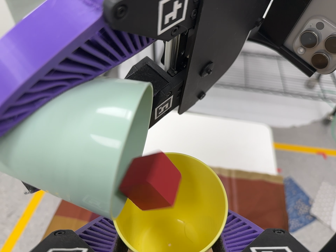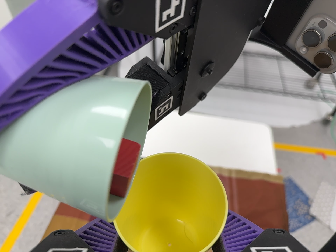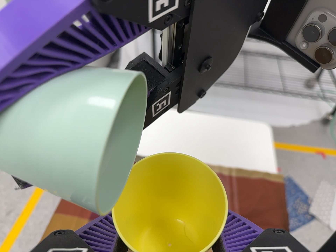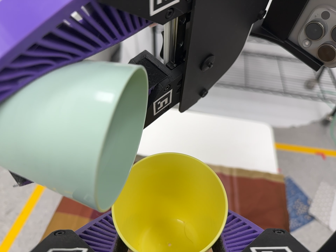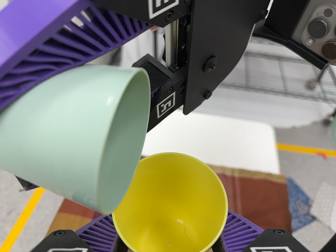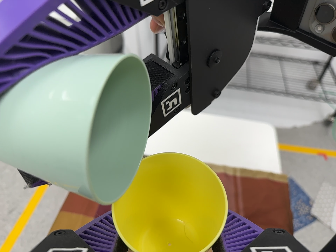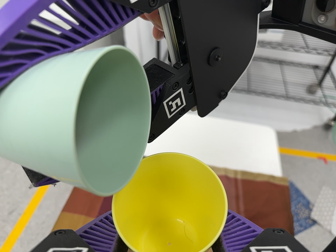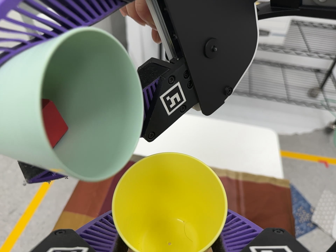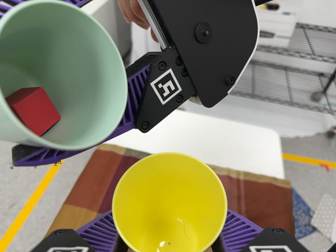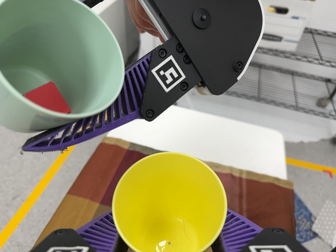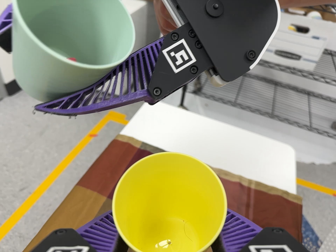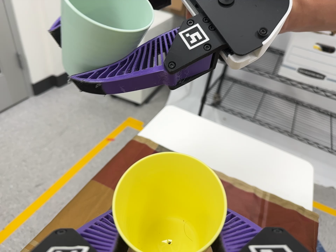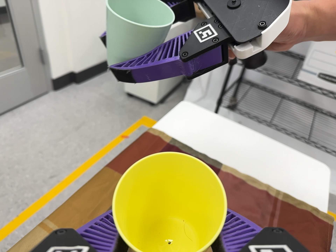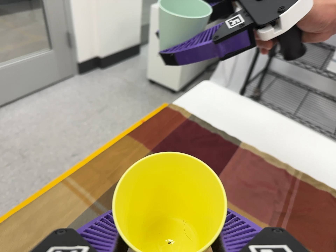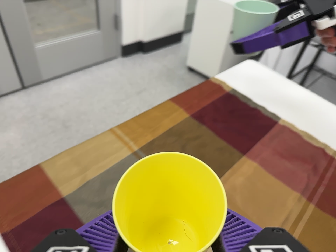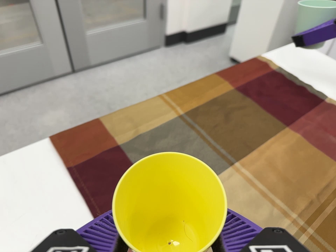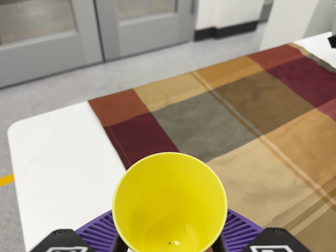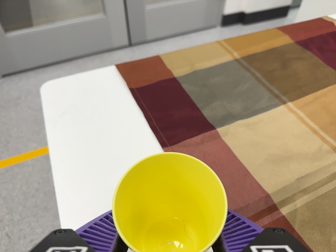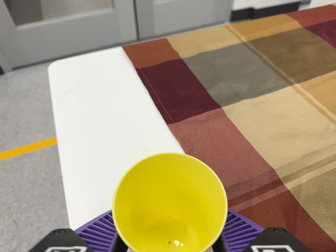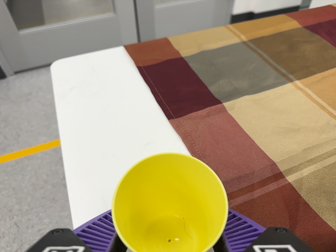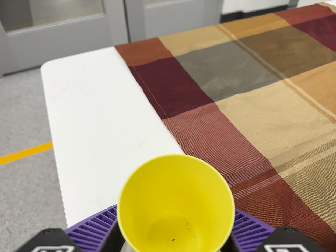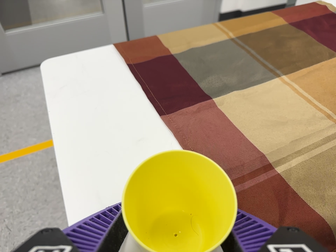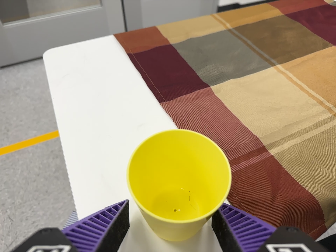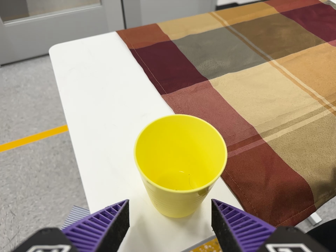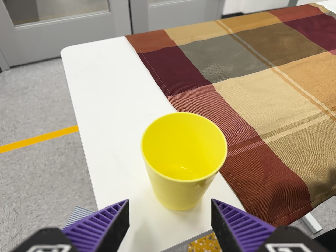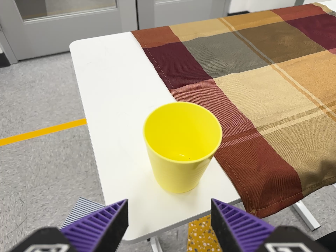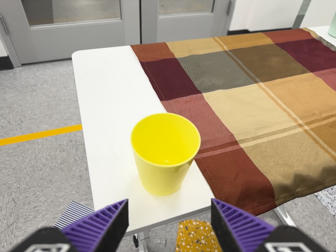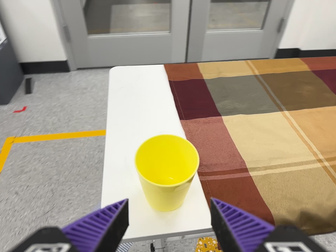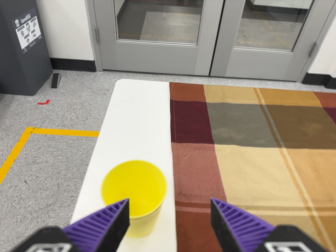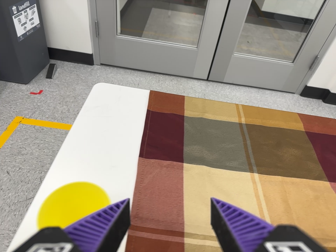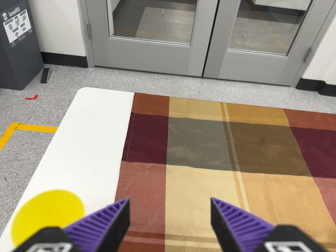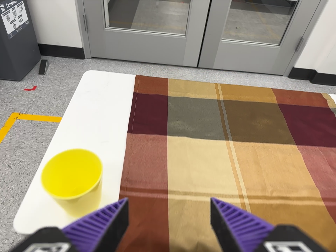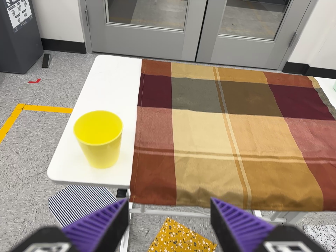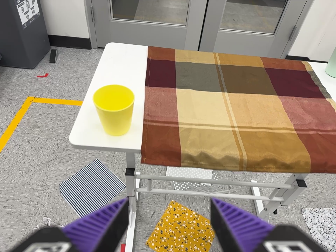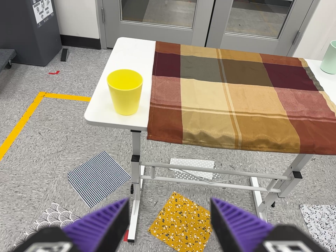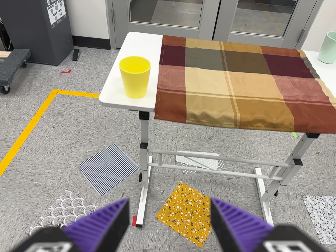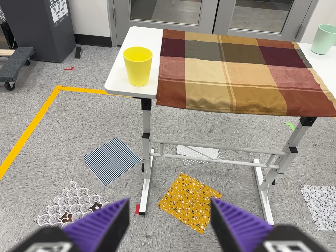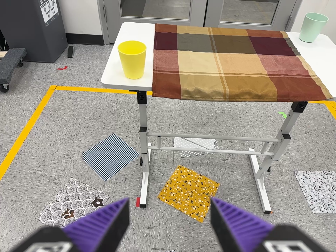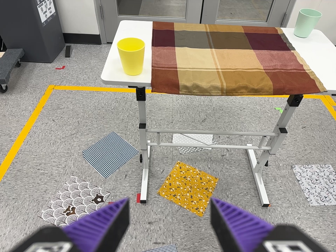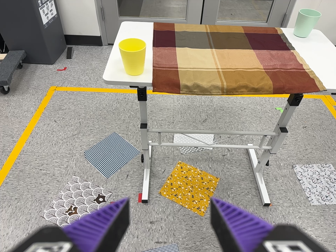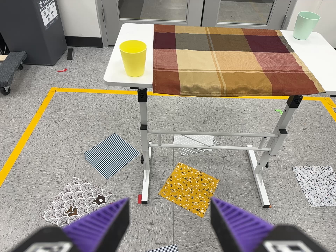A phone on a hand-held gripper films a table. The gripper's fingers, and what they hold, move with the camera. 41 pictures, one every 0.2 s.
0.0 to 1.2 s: The camera shifts only a little, or ends up much as it began.
1.2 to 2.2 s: The camera travels toward the bottom of its view, about 6 cm. It rolls about its line of sight by about 15 degrees, and the scene rotates clockwise.
2.2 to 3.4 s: The camera pans to its left by about 35 degrees. It travels toward the bottom of its view, about 30 cm, so close, fixed things drift upward. It rolls about its line of sight by about 20 degrees, and the scene rotates clockwise.
3.4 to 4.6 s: The camera travels toward the bottom of its view, about 8 cm, so close, fixed things drift upward.
4.6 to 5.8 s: The camera pans to its left by about 15 degrees. It travels to its right, about 20 cm. It rolls about its line of sight by about 25 degrees, and the scene rotates clockwise.
5.8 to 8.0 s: The camera travels backward and toward the bottom of its view, about 50 cm, so what stands in front gets smaller.
The film runs backward here.
